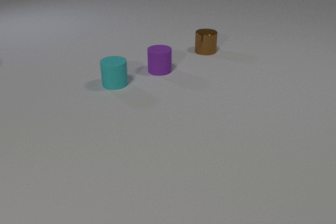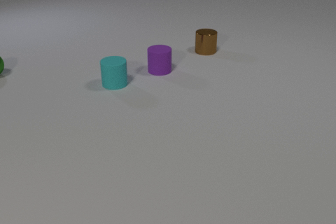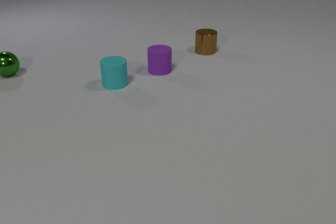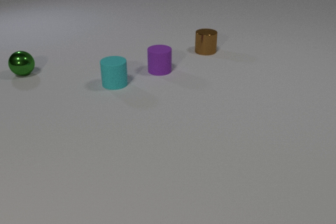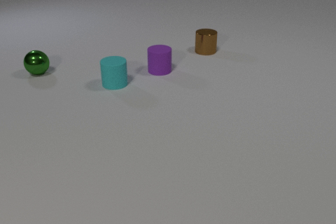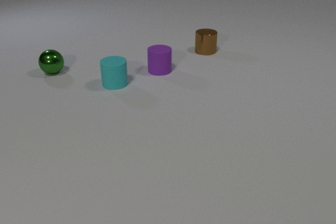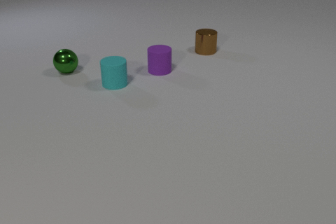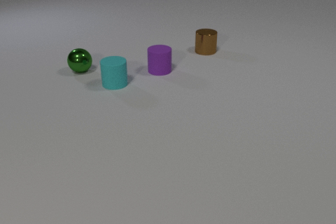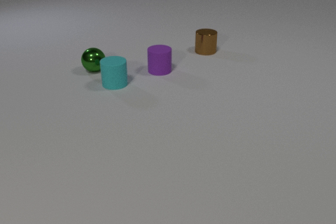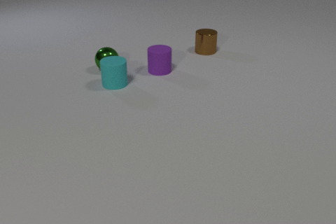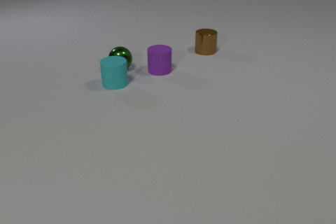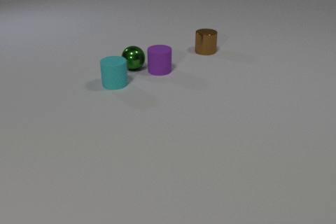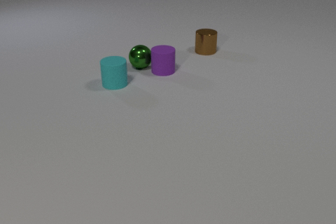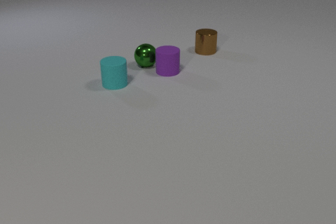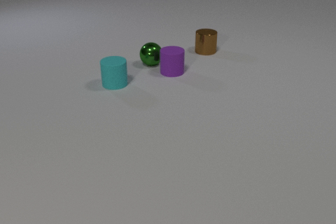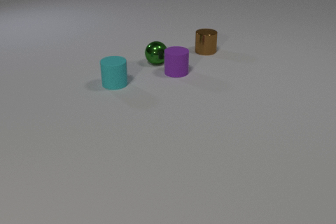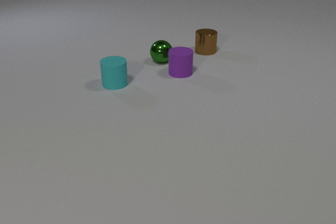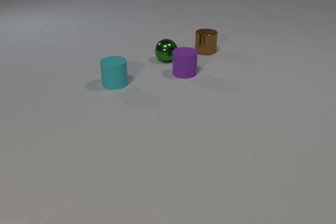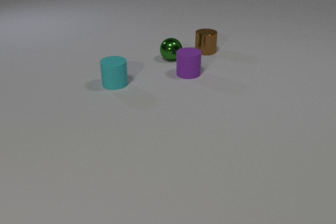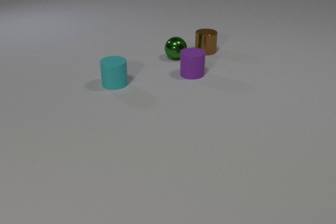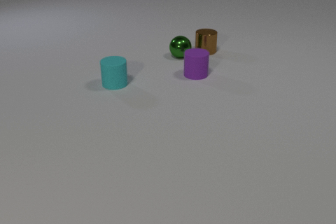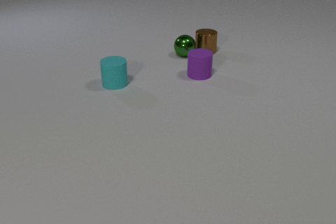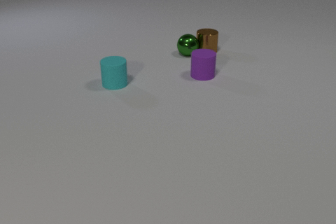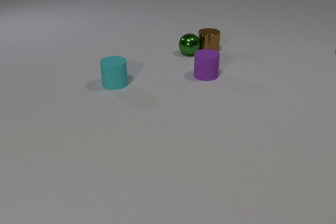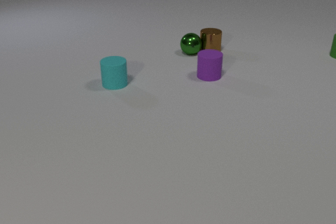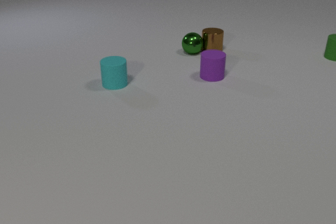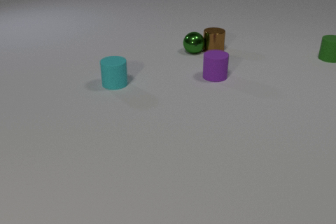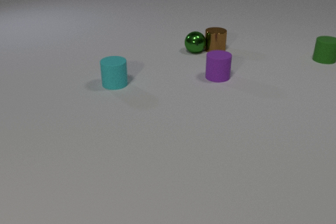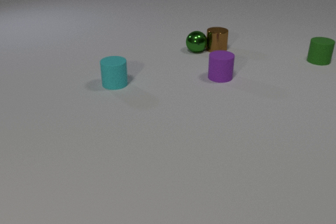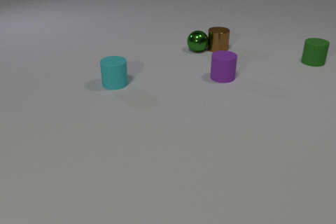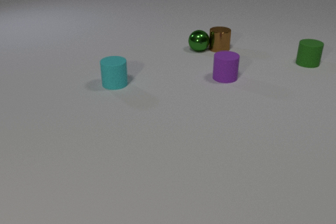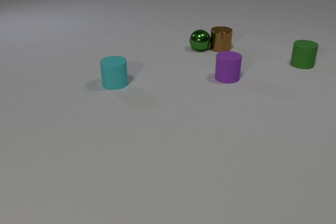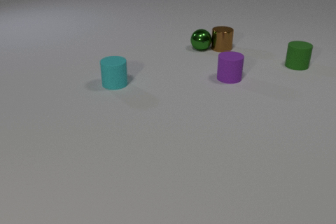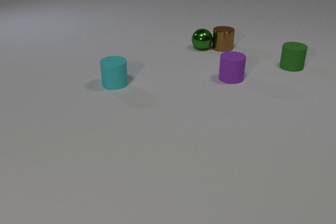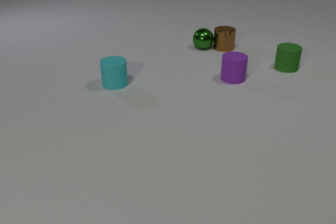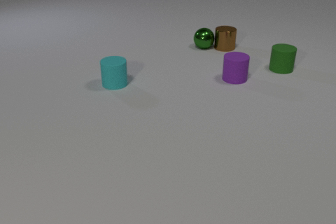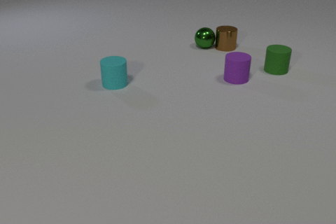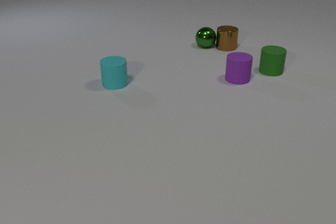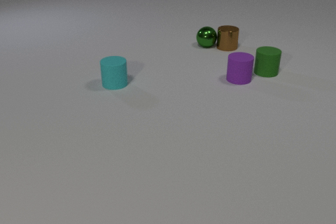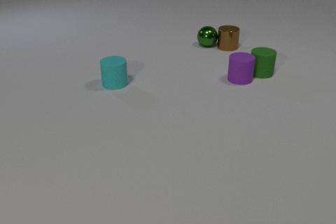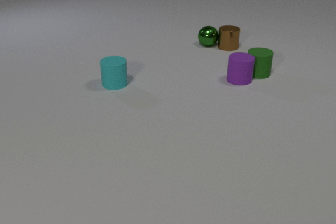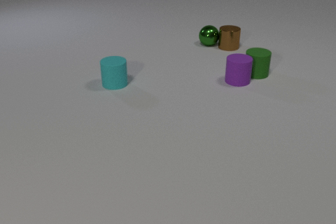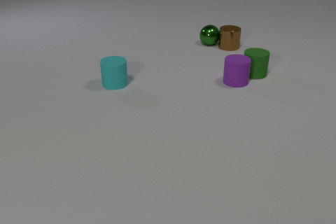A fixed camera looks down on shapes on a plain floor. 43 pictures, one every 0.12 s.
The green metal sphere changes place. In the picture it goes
to the right.
The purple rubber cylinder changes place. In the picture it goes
to the right.
0.00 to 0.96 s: The green metal sphere comes in at the left edge, rolls to the right.
0.96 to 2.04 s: The green metal sphere rolls to the right. The purple rubber cylinder slides to the right. The green metal sphere and the purple rubber cylinder collide.
2.04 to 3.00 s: The green metal sphere rolls to the right and away from the camera. The purple rubber cylinder slides to the right. The green rubber cylinder comes in at the right edge, slides toward the camera and to the left. The brown metal cylinder slides to the right. The green metal sphere and the brown metal cylinder collide.
3.00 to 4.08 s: The green metal sphere rolls away from the camera and to the right. The purple rubber cylinder slides to the right. The green rubber cylinder slides toward the camera and to the left. The brown metal cylinder slides to the right and away from the camera.
4.08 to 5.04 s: The green metal sphere rolls away from the camera and to the right. The purple rubber cylinder slides toward the camera. The green rubber cylinder slides to the left and toward the camera. The brown metal cylinder slides to the right. The purple rubber cylinder and the green rubber cylinder collide.
What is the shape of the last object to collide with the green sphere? cylinder.
What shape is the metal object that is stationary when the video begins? cylinder.
How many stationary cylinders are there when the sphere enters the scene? 3.
